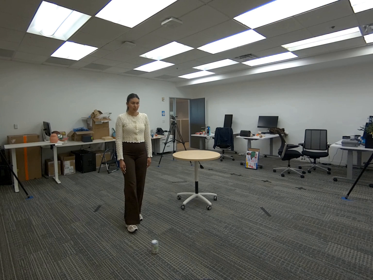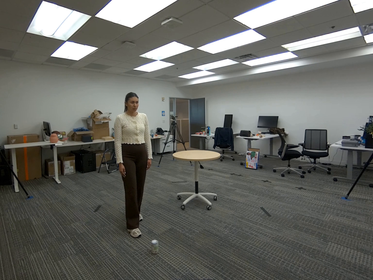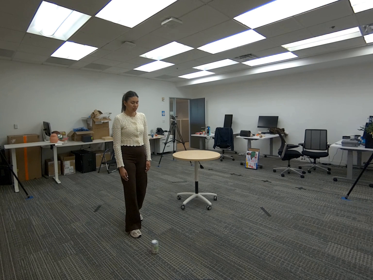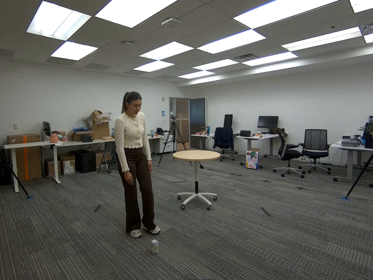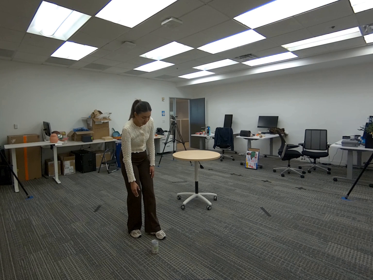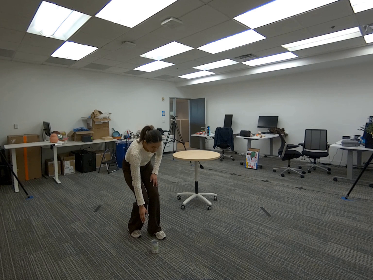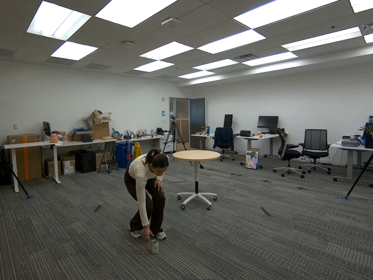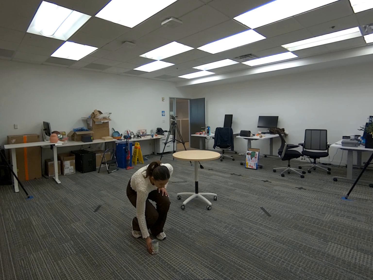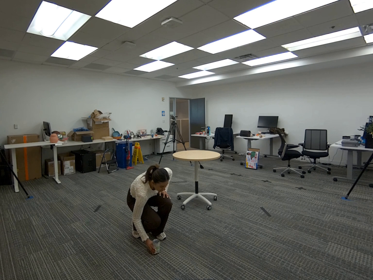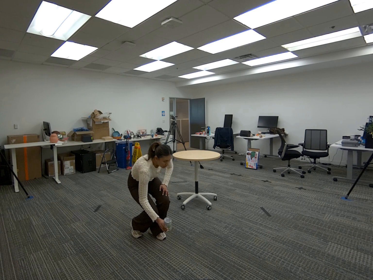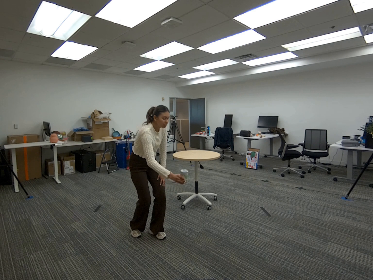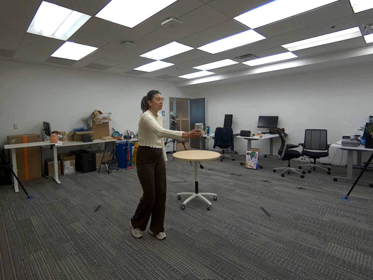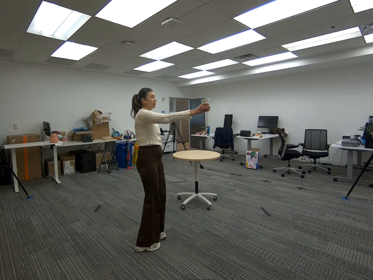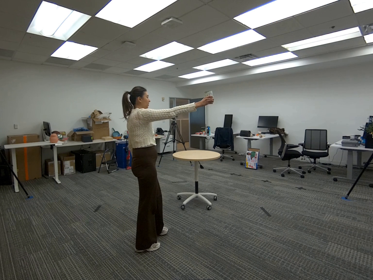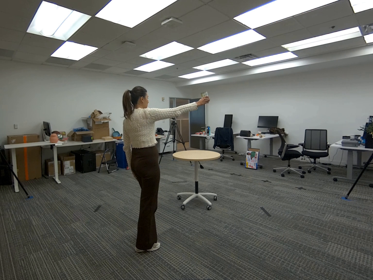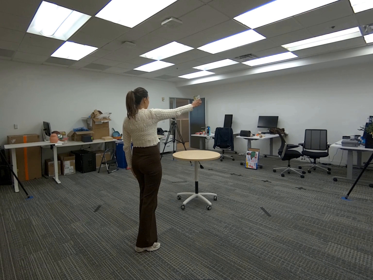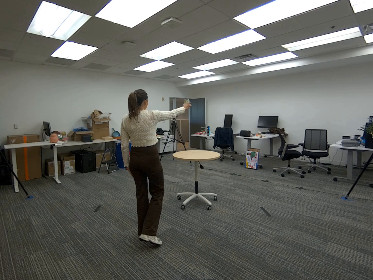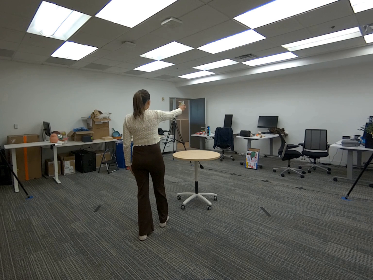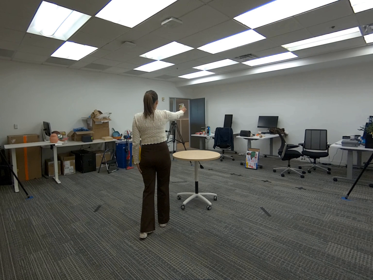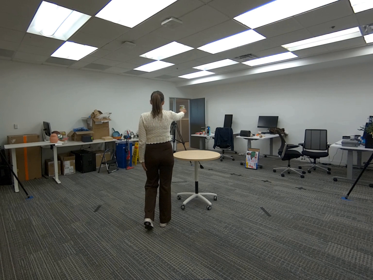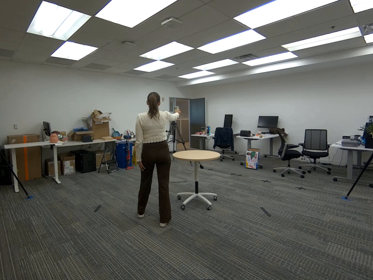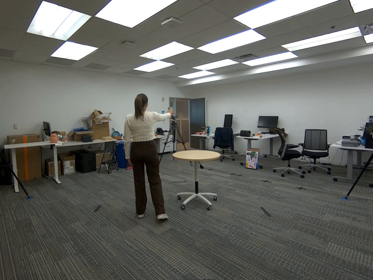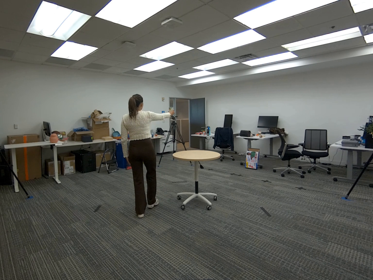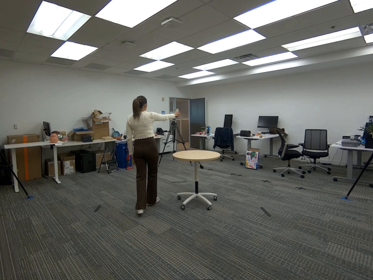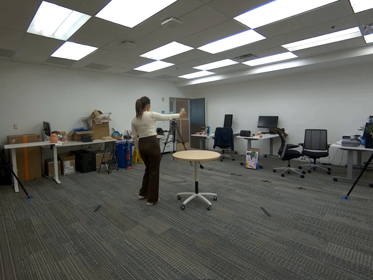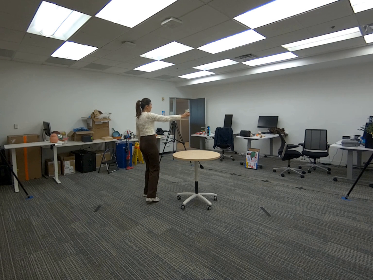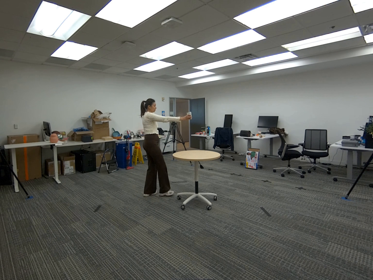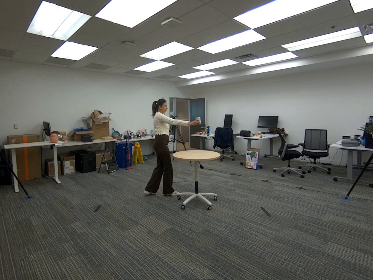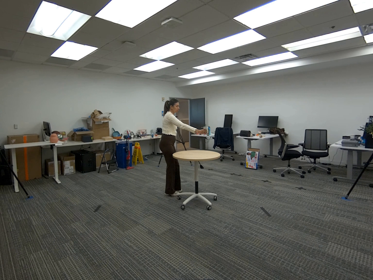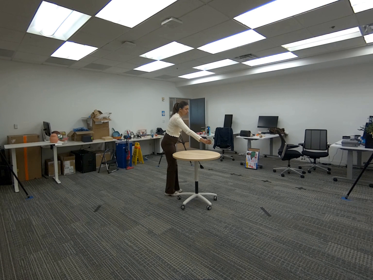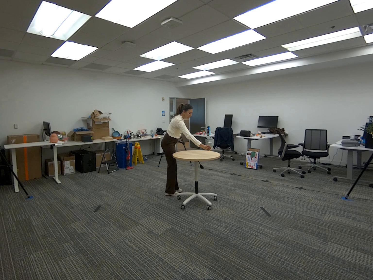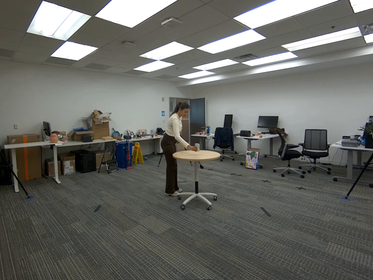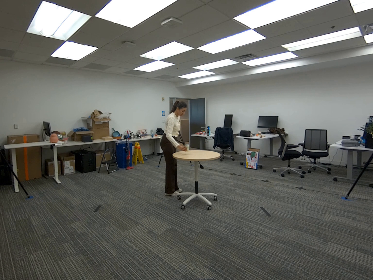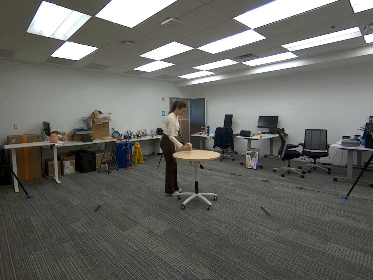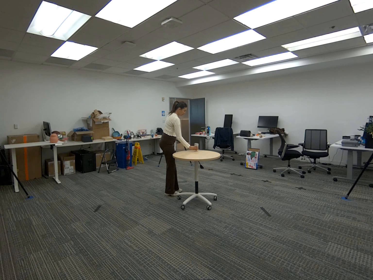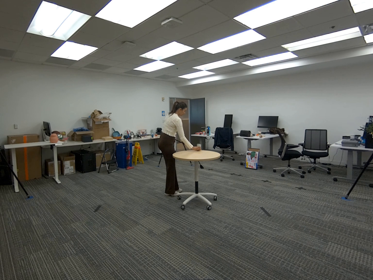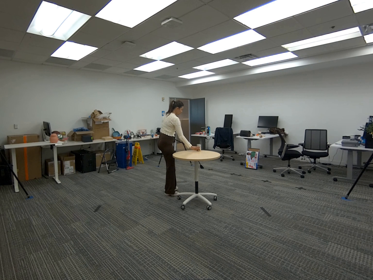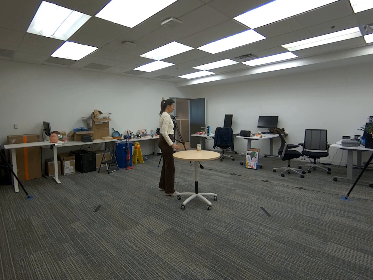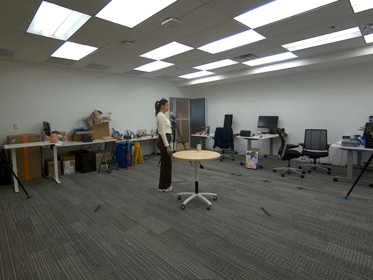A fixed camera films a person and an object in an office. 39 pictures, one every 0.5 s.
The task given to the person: Walk over to the corn can on the ground and pick up the corn can using your right hand. Place the corn can on the round table.
